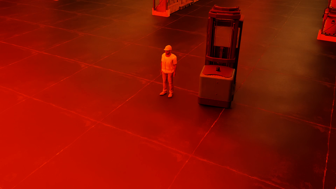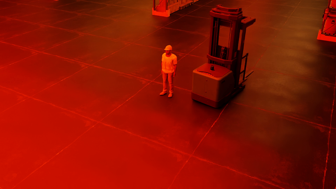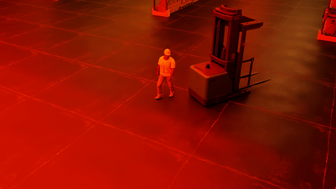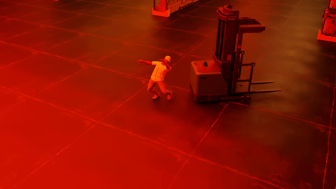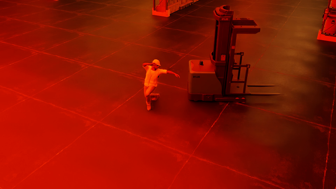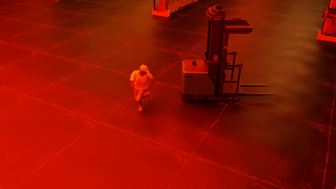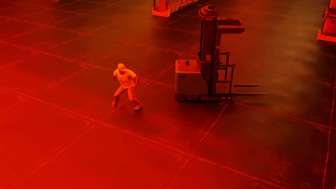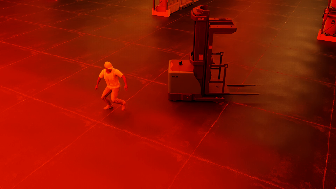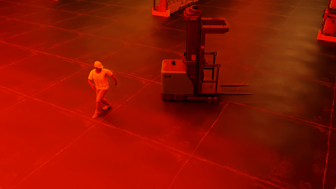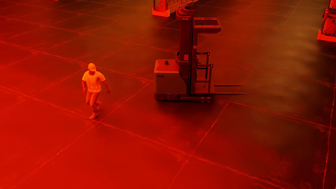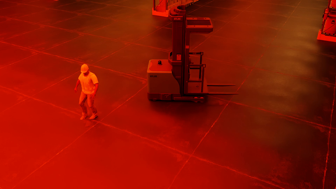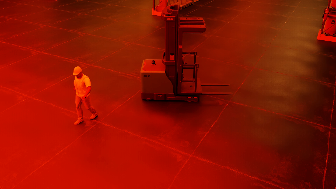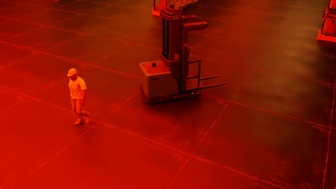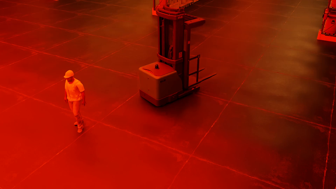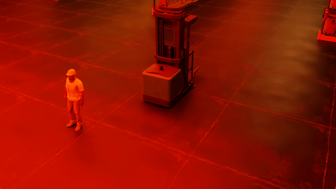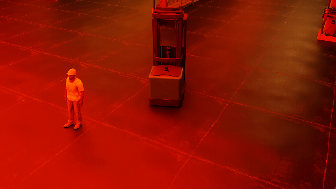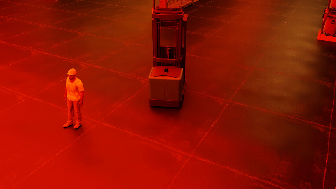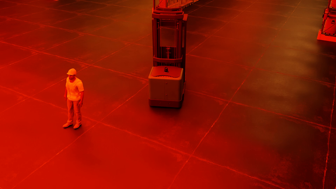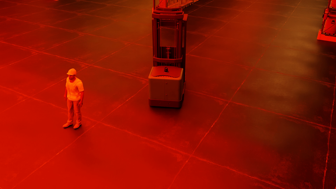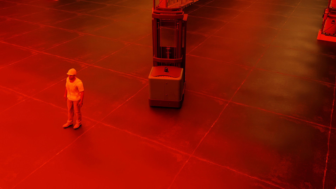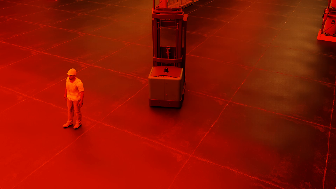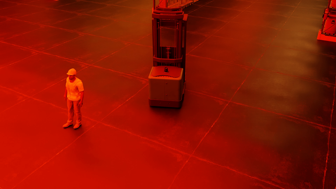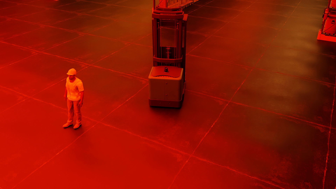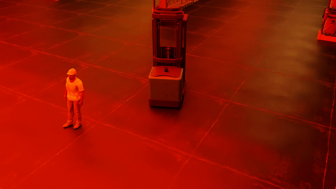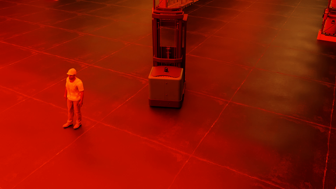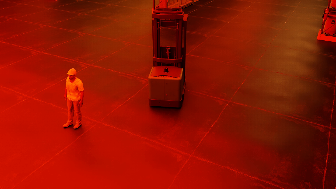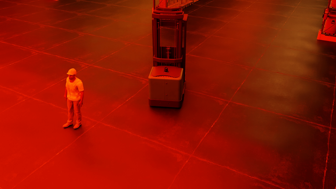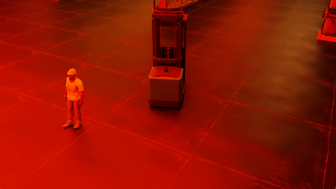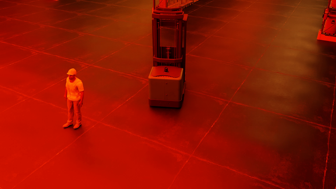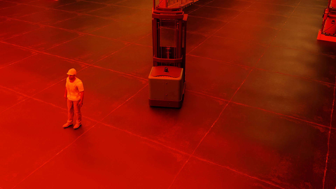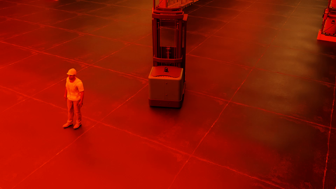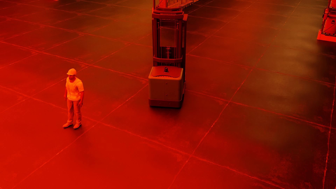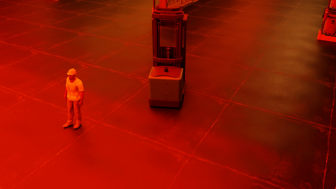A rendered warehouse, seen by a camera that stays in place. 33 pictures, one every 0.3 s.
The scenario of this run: Near miss between a forklift and a person.
